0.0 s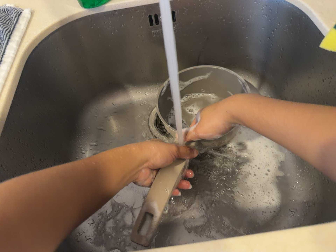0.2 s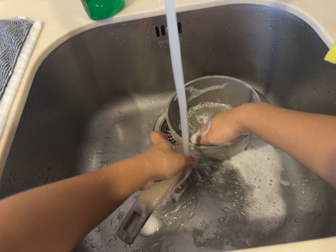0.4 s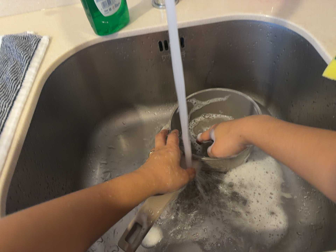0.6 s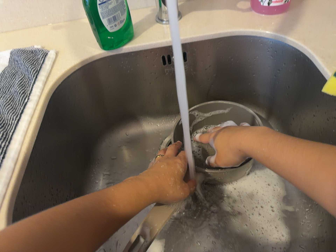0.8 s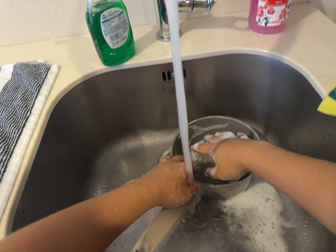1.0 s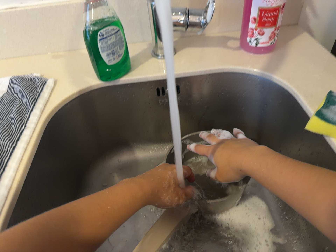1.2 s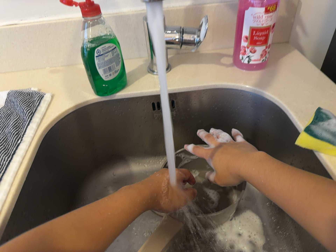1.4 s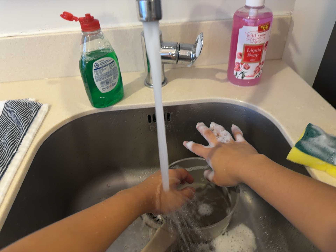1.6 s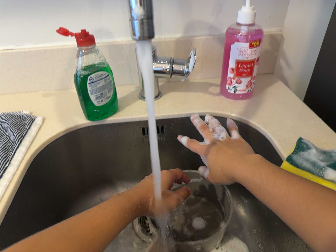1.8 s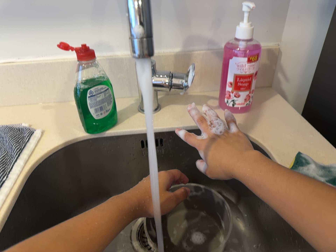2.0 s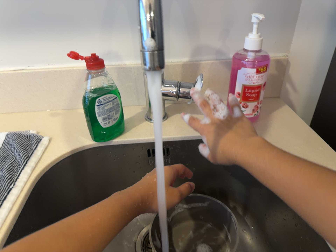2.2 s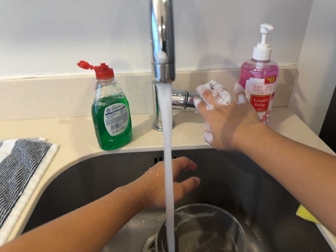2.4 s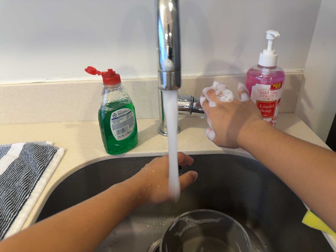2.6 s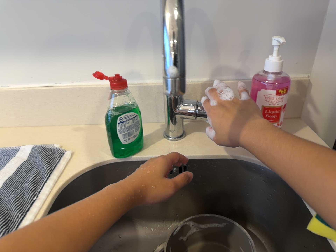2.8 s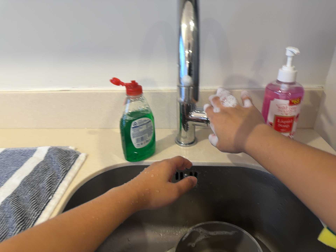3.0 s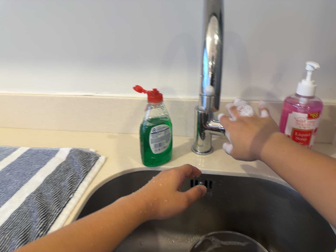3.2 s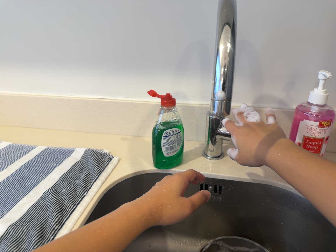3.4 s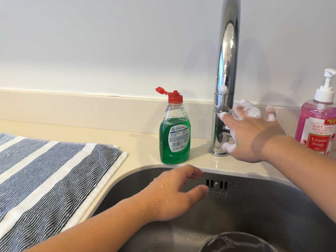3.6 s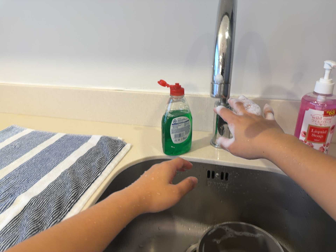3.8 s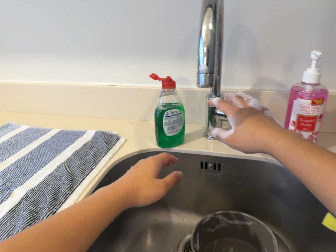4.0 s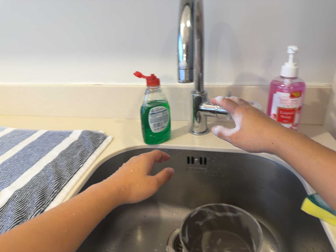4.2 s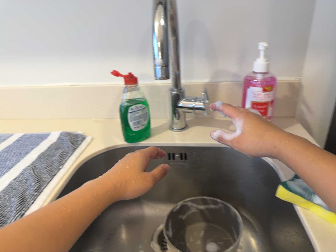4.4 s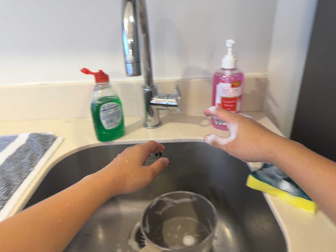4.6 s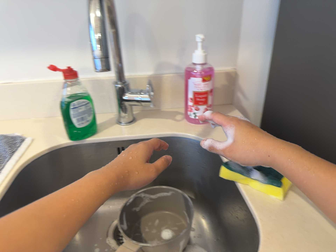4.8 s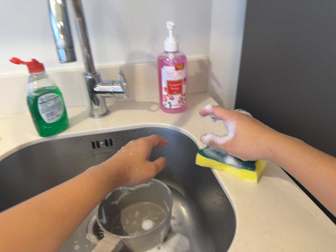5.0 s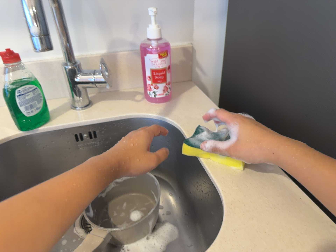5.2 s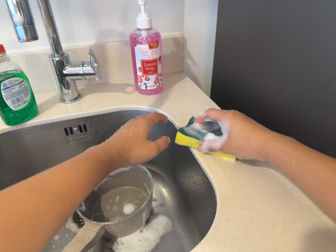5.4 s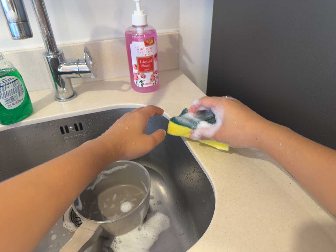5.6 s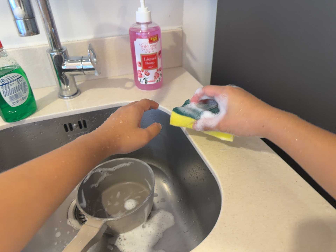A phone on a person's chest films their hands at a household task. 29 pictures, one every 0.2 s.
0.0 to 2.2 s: The camera travels toward the top of its view and backward, about 8 cm, so close, fixed things drift downward. Its aim tips toward the top of its view by about 25 degrees, and the scene shifts downward.
2.2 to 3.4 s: The scene slides to the right, as the camera pans about 15 degrees to its left. It travels backward, about 6 cm, so what stands in front gets smaller. It rolls about its line of sight by about 10 degrees, and the scene rotates clockwise.
3.4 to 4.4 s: The scene slides to the left, as the camera pans about 10 degrees to its right. It travels backward, about 8 cm, so what stands in front gets smaller.
4.4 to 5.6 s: The camera swings to its right by about 15 degrees, and the scene slides to the left. Its aim tips toward the bottom of its view by about 10 degrees, and the scene shifts upward. It rolls about its line of sight by about 10 degrees, and the scene rotates counterclockwise.
The film runs backward here.
